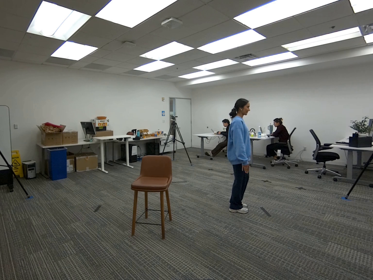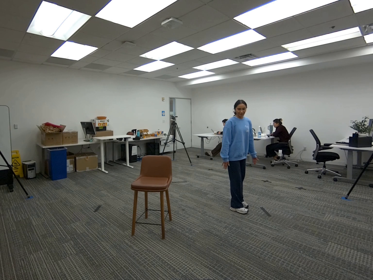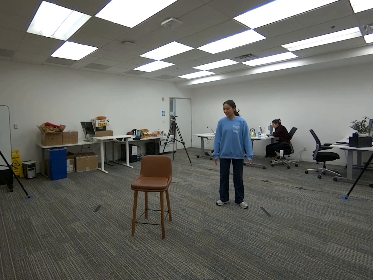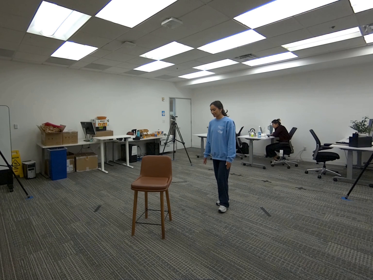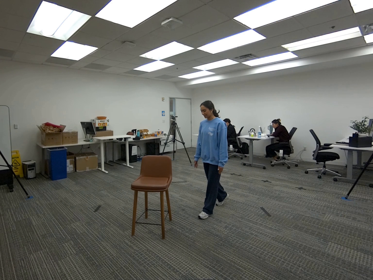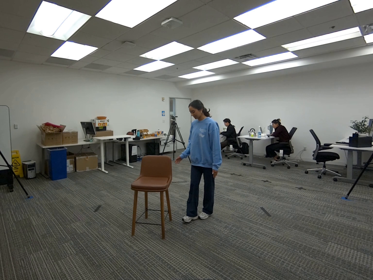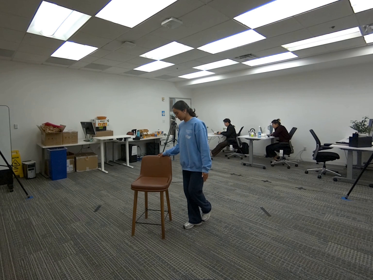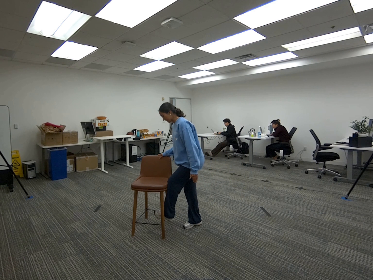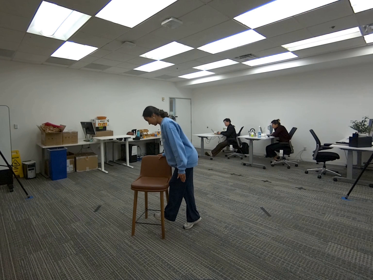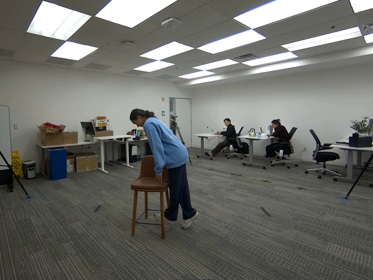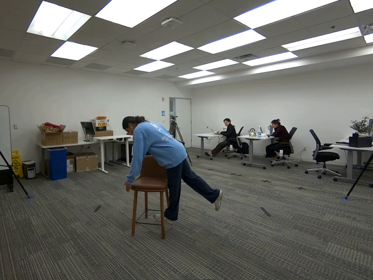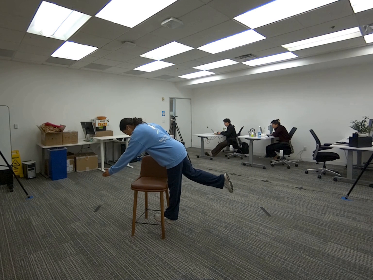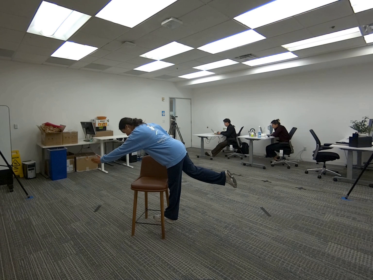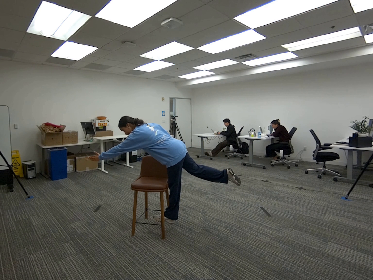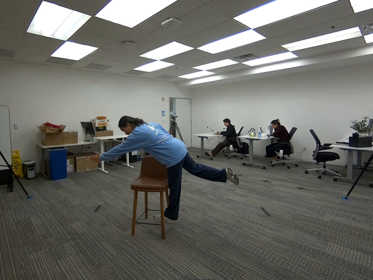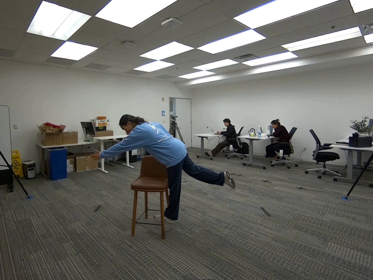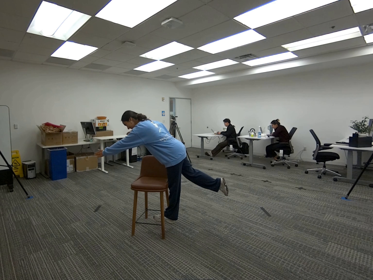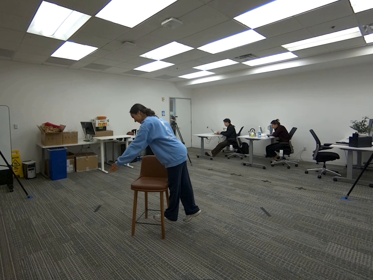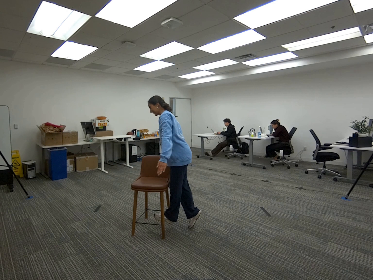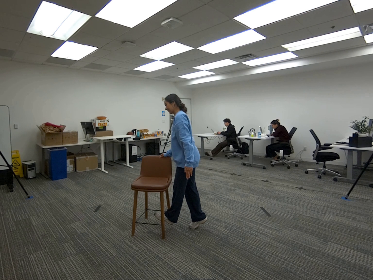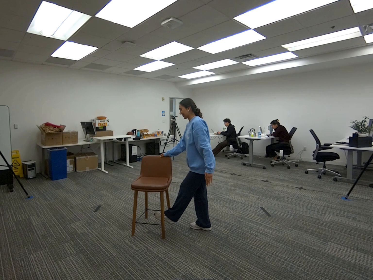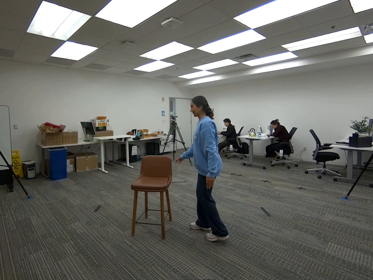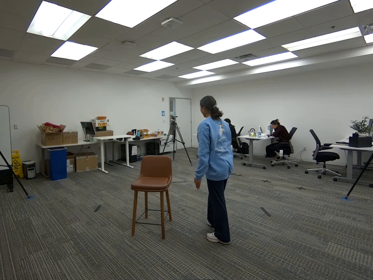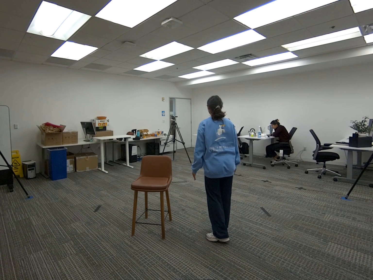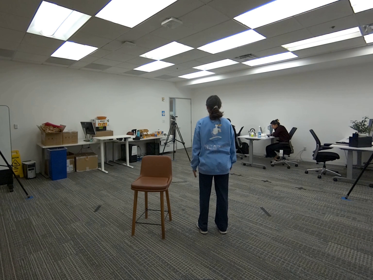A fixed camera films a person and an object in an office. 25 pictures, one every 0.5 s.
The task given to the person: Walk over to the tall bar stool and step on the tall bar stool using your left foot. Step off the tall bar stool.
